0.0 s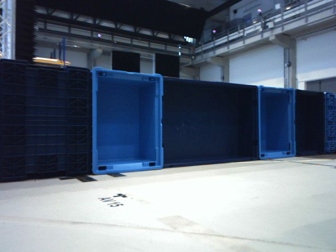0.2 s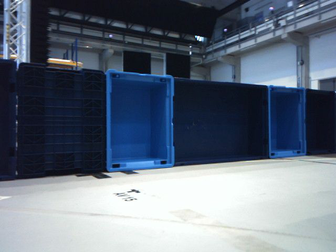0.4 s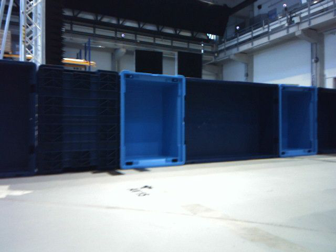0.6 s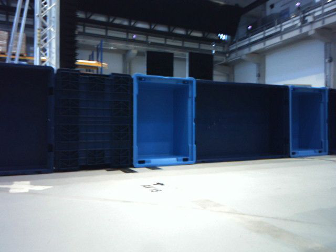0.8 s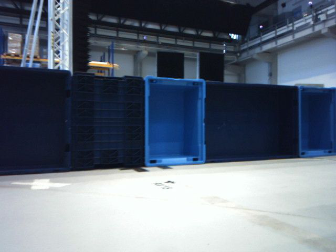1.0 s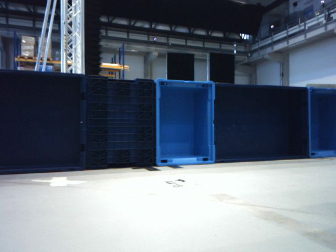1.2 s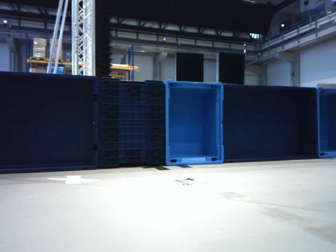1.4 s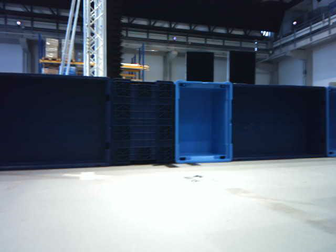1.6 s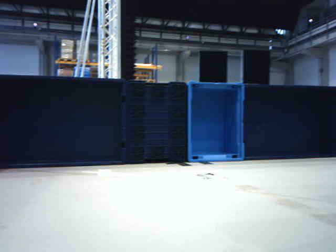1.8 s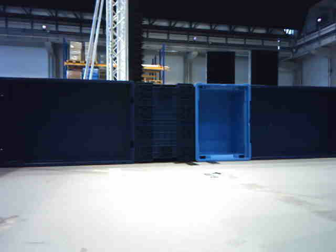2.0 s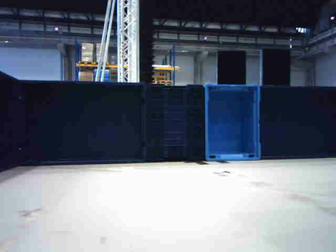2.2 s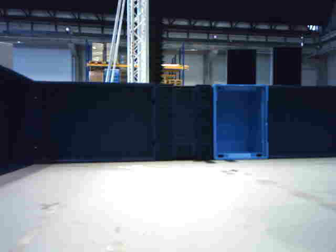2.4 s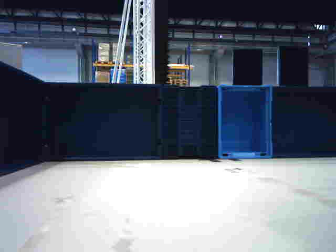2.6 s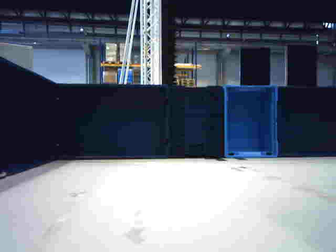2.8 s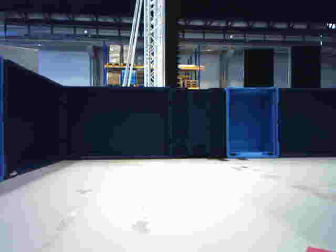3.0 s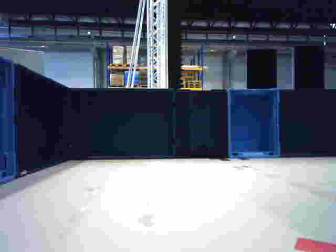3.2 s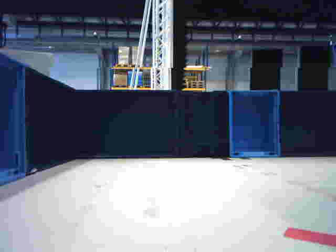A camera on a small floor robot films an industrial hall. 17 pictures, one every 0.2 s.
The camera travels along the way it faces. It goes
backward.
0.0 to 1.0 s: The camera travels backward, about 0.2 m, so what stands in front gets smaller.
1.0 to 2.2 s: The camera swings to its left by about 15 degrees, and the scene slides to the right. It travels backward, about 0.2 m, so what stands in front gets smaller.
2.2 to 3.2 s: The camera travels backward, about 0.2 m, so what stands in front gets smaller.
The film runs backward here.
